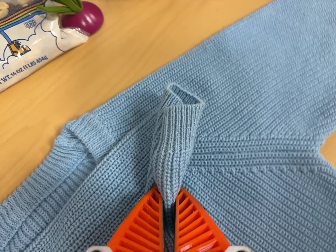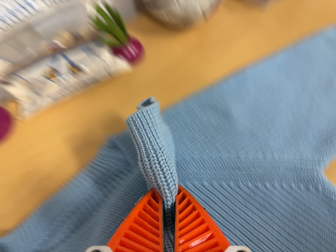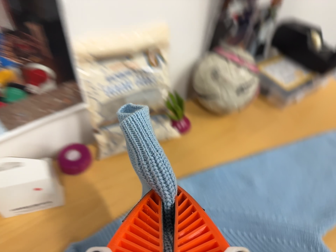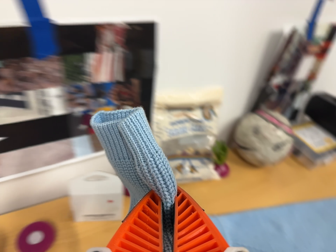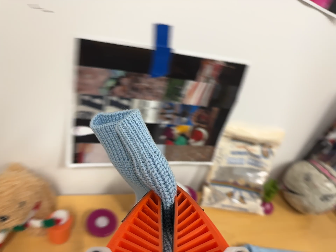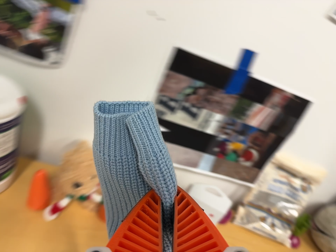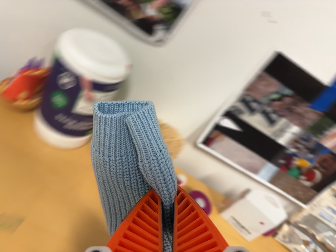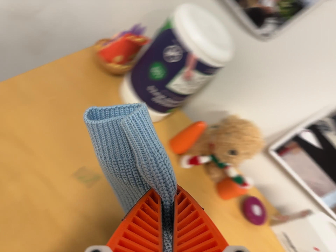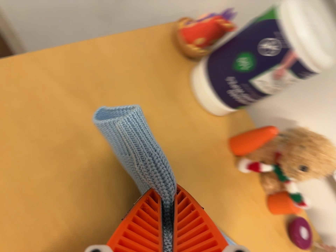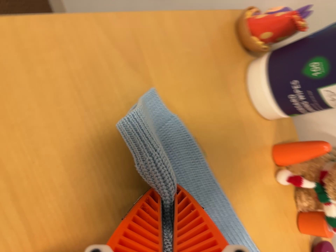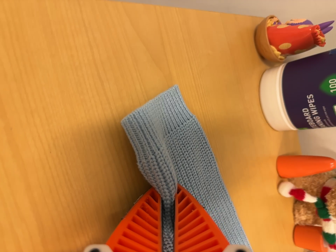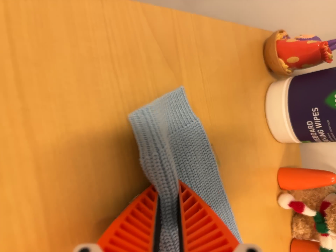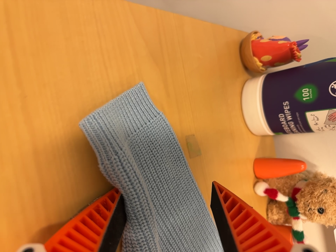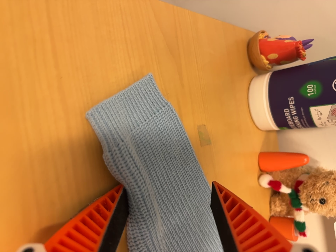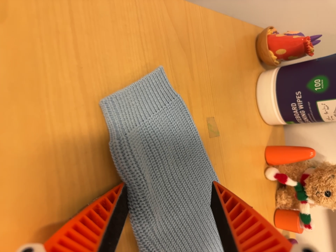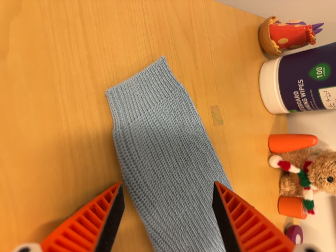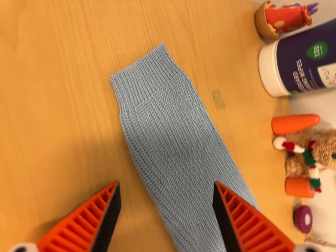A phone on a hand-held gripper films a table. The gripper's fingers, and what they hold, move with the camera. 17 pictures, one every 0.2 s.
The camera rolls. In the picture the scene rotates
clockwise.
0.0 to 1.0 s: The scene slides to the right, as the camera pans about 20 degrees to its left. It travels backward and to its left, about 40 cm. Its aim tips toward the top of its view by about 45 degrees, and the scene shifts downward. It rolls about its line of sight by about 50 degrees, and the scene rotates clockwise.
1.0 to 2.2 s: The scene slides to the right, as the camera pans about 20 degrees to its left. It travels to its left, about 30 cm, so close, fixed things drift to the right. It rolls about its line of sight by about 65 degrees, and the scene rotates clockwise.
2.2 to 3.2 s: The camera travels backward and toward the bottom of its view, about 10 cm, so what stands in front gets smaller.
The film runs backward here.
